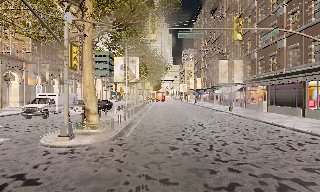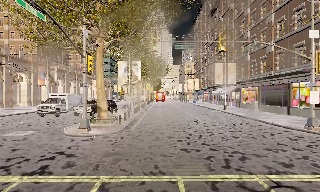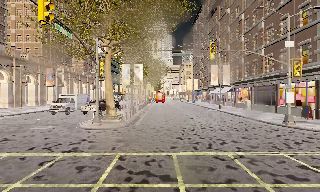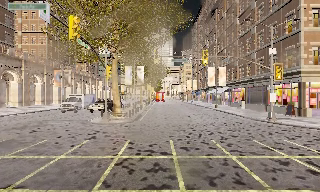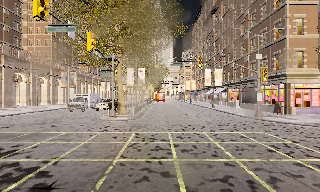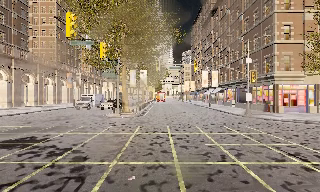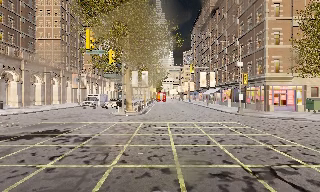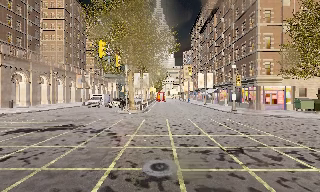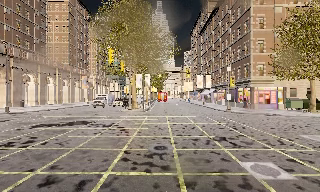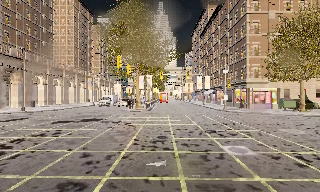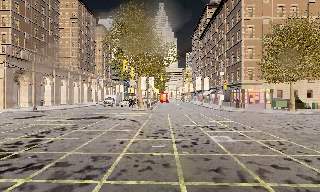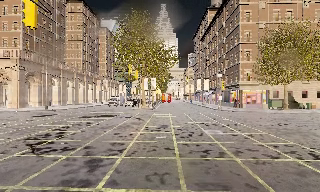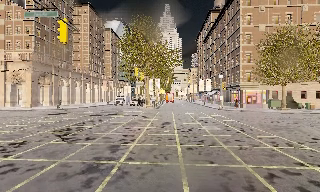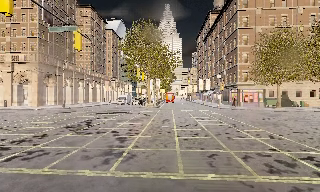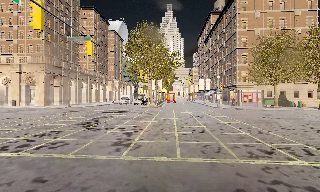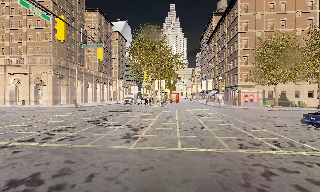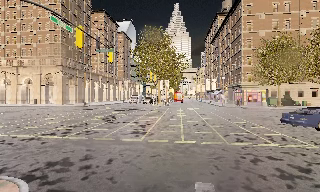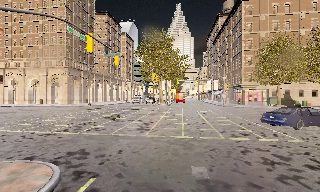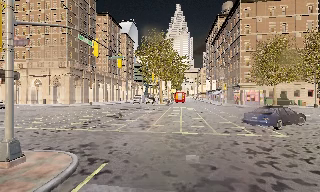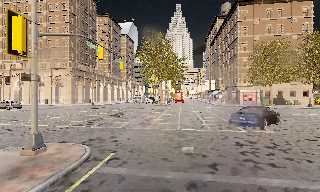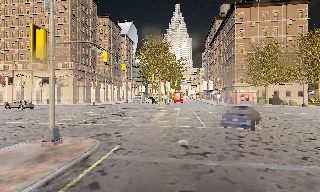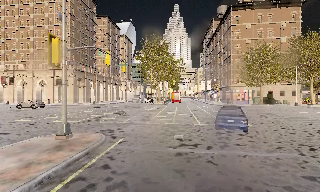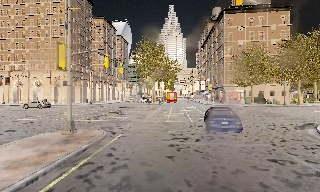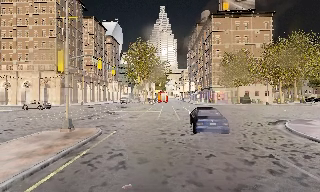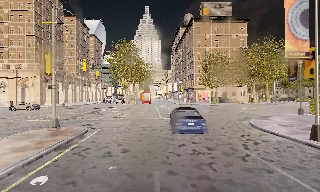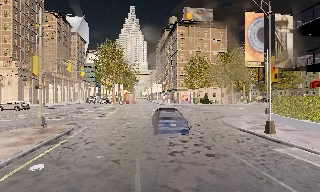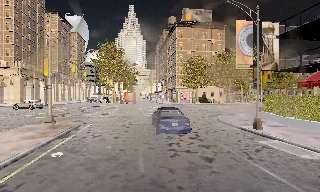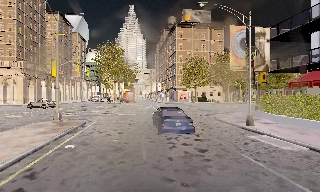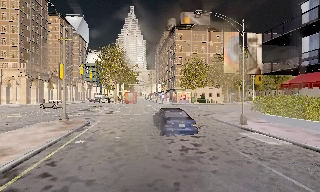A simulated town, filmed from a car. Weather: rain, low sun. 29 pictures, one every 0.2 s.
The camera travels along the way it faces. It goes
backward.
0.0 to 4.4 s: The camera travels backward, about 30 m, so what stands in front gets smaller. It loses speed.
4.4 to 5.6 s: The camera pans to its right, which is clockwise from overhead, by about 15 degrees. It travels backward, about 6 m, so what stands in front gets smaller.
The film runs backward here.
